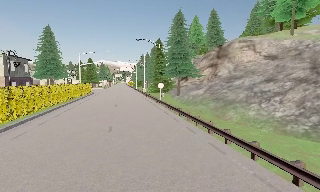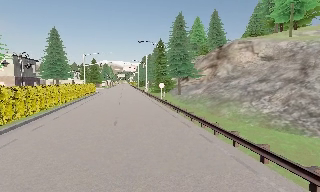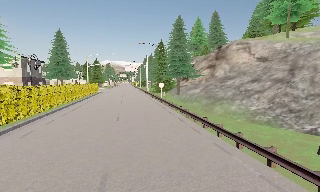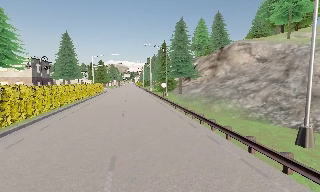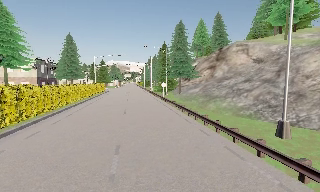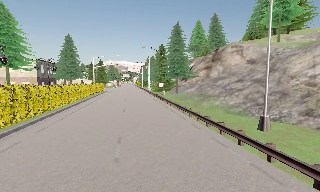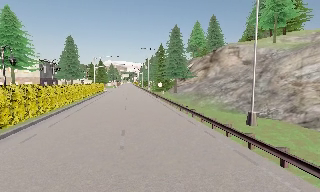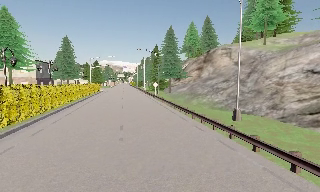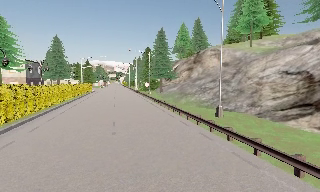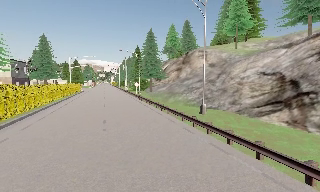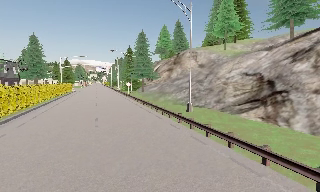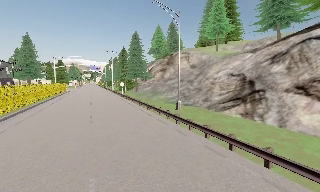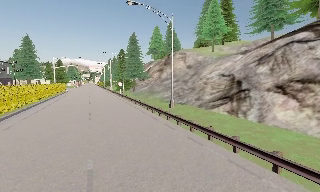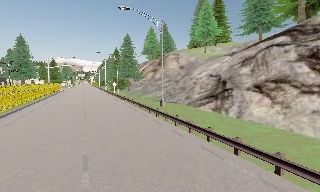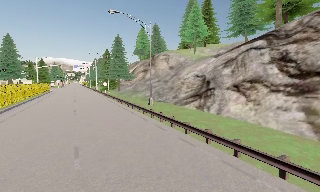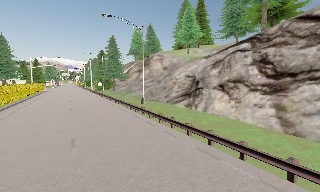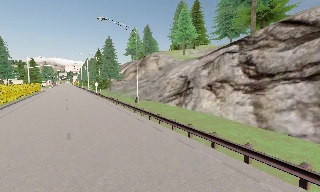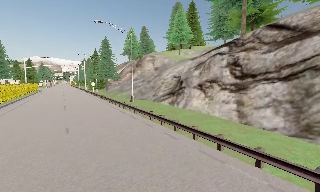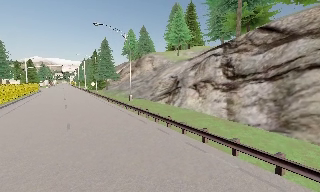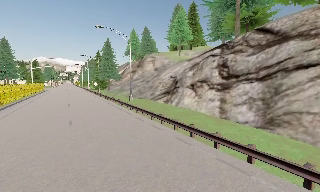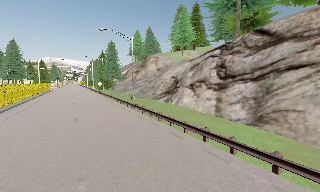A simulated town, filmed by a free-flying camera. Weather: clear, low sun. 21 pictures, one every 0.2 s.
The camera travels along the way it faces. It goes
backward.
0.0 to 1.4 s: The camera travels backward, about 6 m, so what stands in front gets smaller.
1.4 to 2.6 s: The camera pans to its right, which is clockwise from overhead, by about 10 degrees. It travels backward, about 5 m, so what stands in front gets smaller.
2.6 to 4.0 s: The camera travels backward and to its right, about 6 m, so what stands in front gets smaller.
The film runs backward here.
